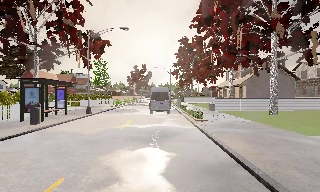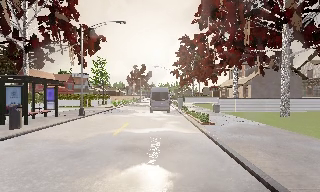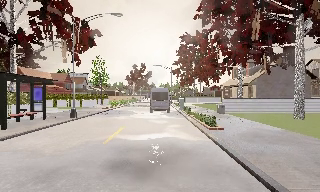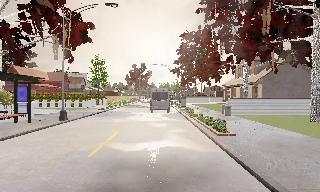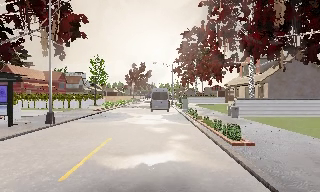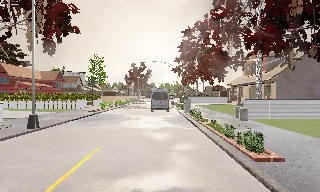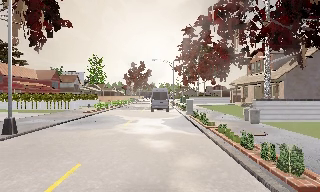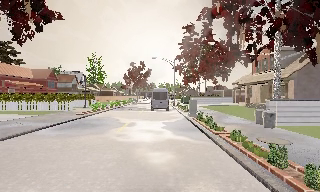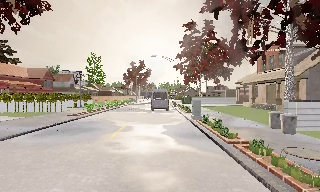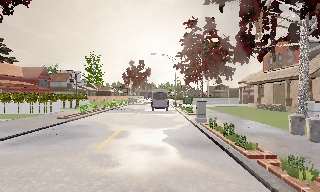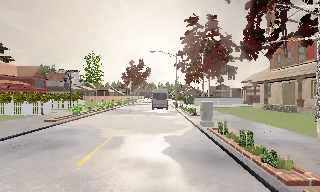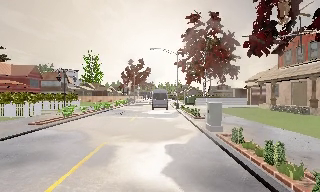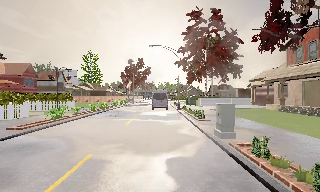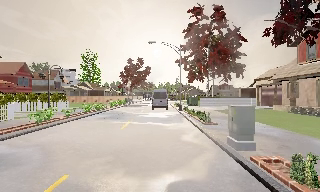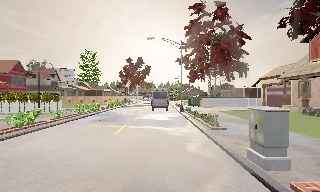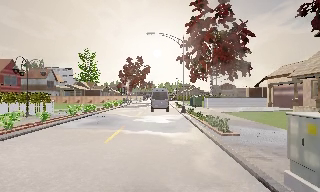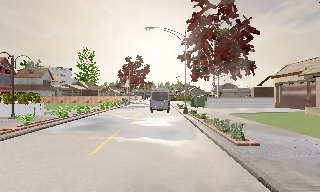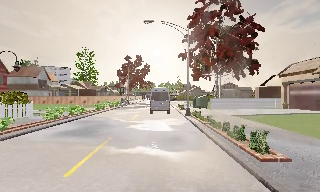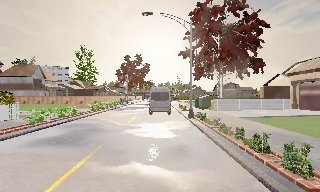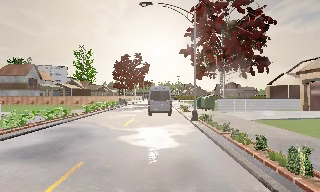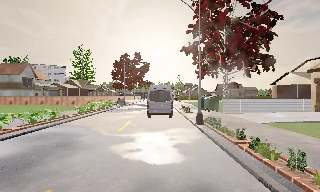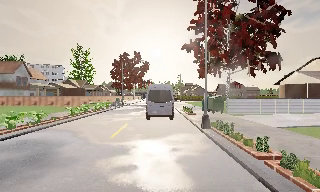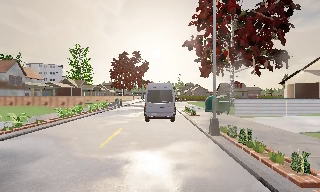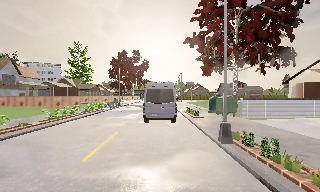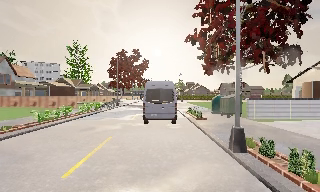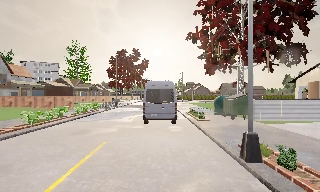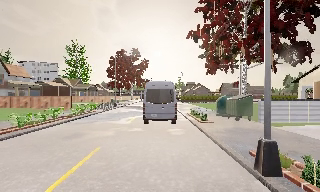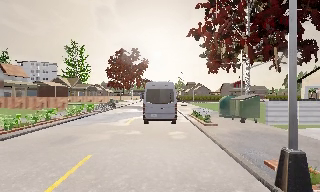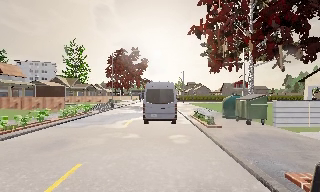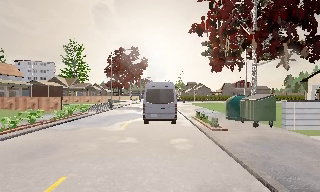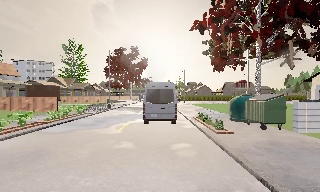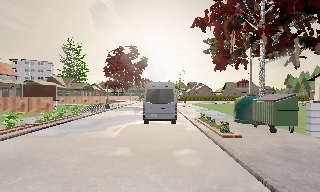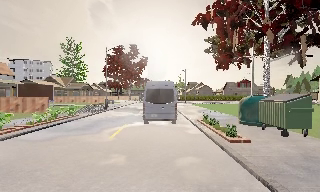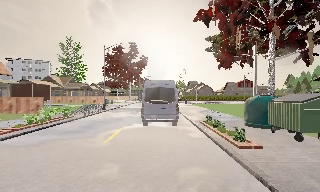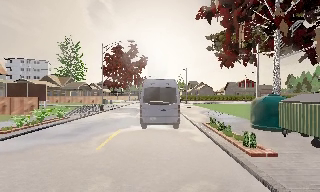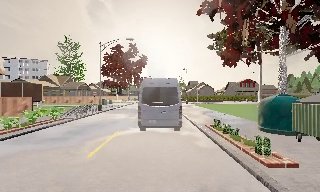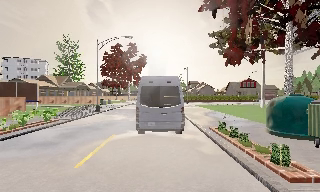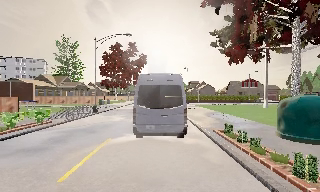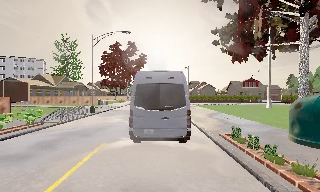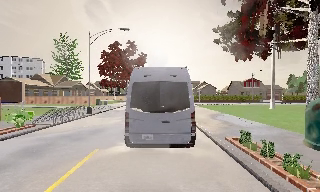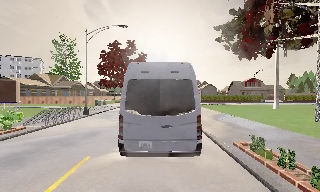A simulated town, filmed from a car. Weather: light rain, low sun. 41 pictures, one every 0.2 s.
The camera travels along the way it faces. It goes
forward.
0.0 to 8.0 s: The camera travels forward, about 40 m, so what stands in front looms larger. It loses speed.
The film runs forward here.
